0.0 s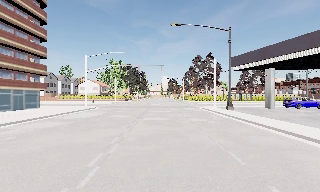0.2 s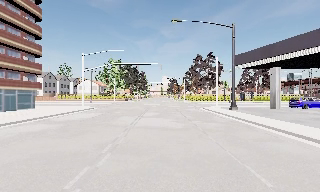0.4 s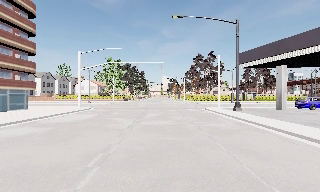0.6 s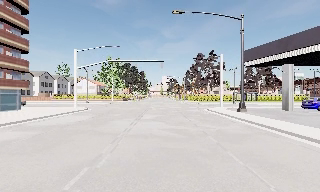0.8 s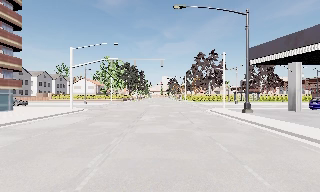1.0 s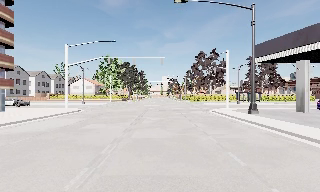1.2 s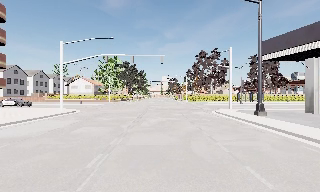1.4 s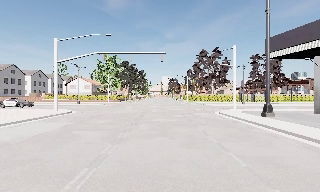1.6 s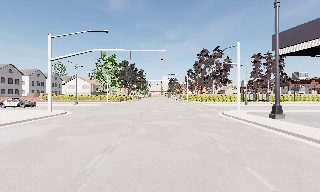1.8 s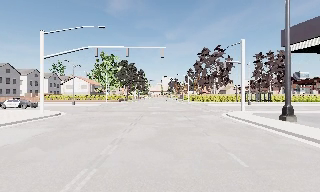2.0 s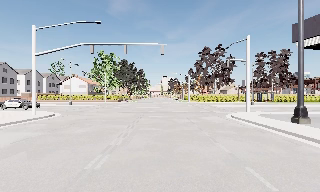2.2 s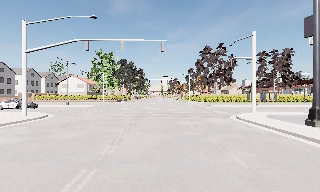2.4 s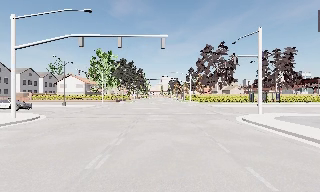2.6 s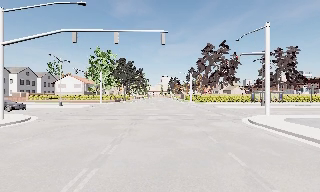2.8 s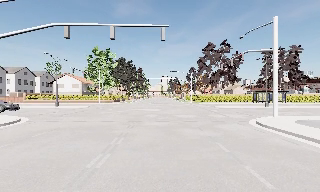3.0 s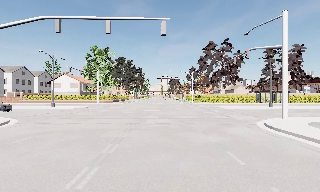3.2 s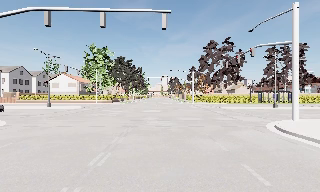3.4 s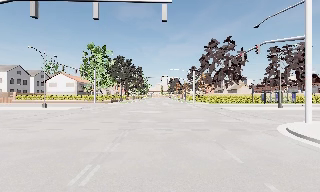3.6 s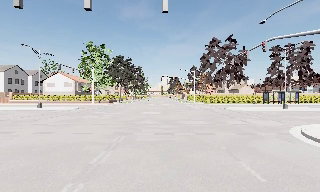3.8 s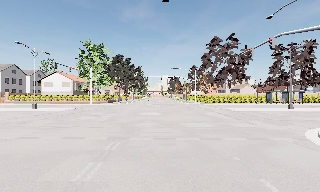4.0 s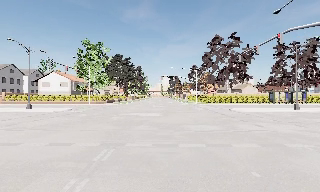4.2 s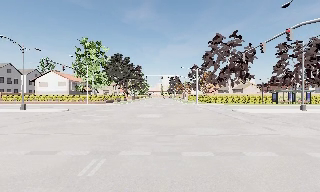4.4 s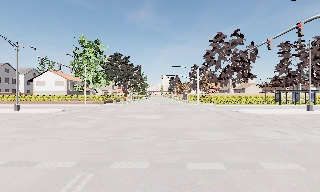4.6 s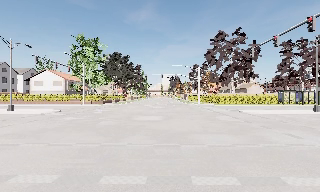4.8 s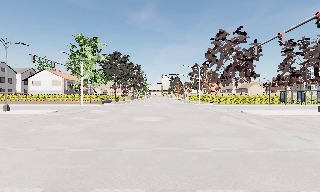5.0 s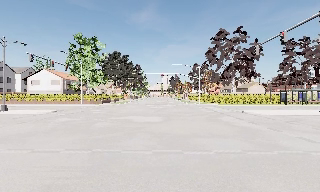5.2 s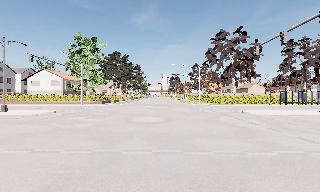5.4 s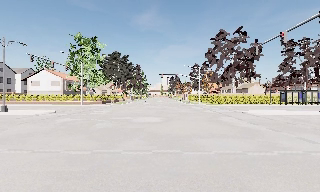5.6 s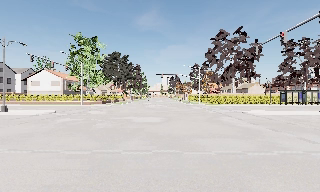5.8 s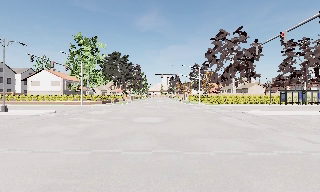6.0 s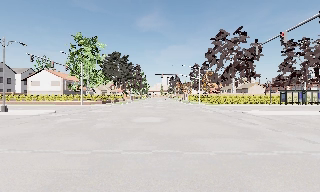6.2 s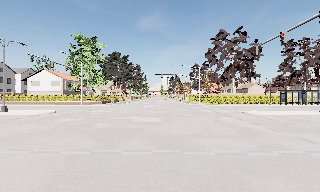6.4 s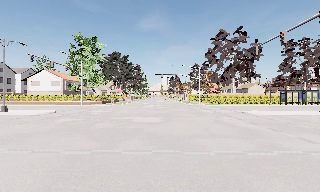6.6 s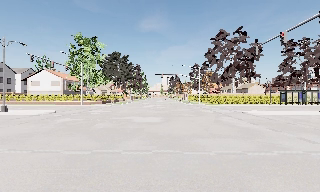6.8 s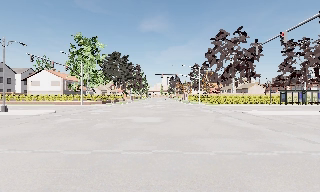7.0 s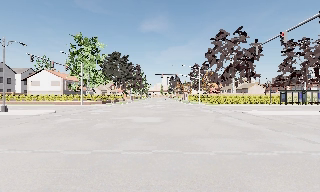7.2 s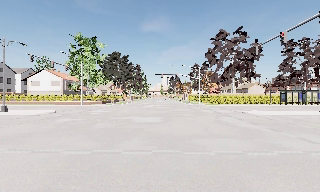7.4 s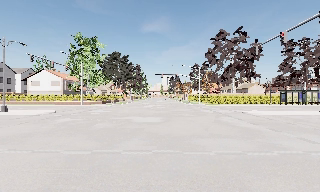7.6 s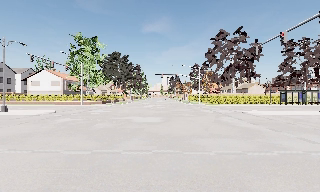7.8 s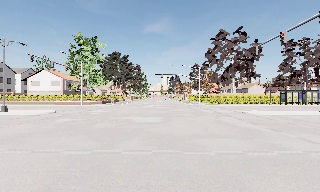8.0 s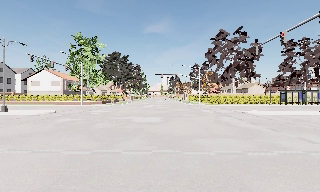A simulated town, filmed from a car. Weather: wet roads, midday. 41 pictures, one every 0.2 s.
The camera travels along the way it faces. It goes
forward.
0.0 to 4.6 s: The camera travels forward, about 20 m, so what stands in front looms larger.
4.6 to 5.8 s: The camera travels forward, about 0.5 m, so what stands in front looms larger. It loses speed.
5.8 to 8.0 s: The camera keeps its place and its aim.
The film runs forward here.
